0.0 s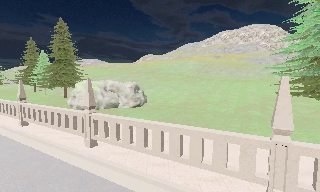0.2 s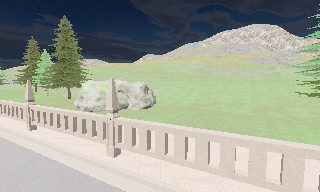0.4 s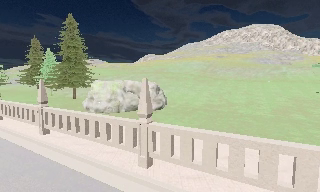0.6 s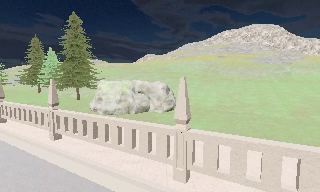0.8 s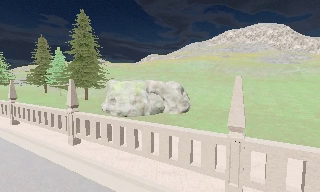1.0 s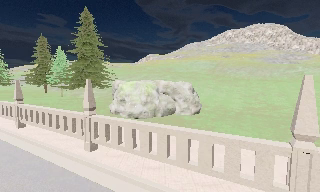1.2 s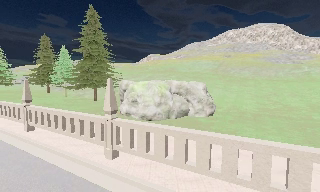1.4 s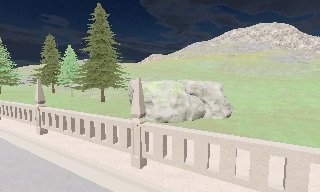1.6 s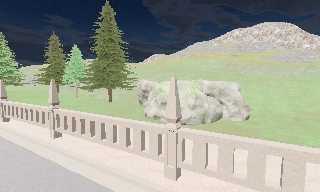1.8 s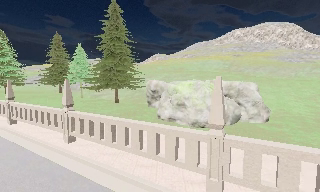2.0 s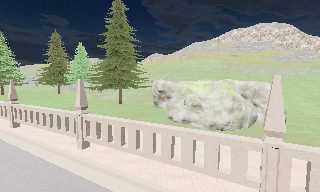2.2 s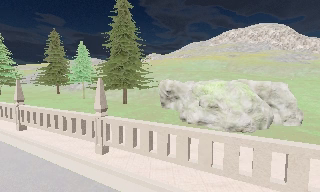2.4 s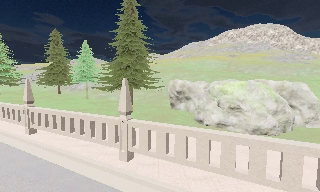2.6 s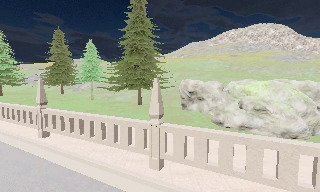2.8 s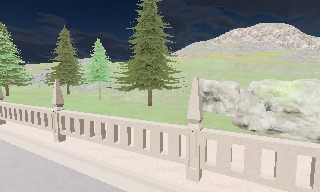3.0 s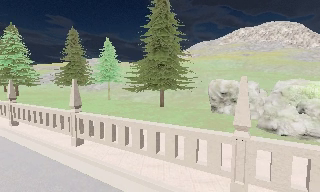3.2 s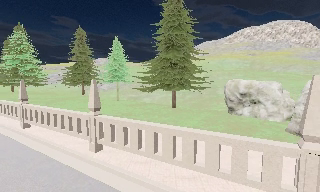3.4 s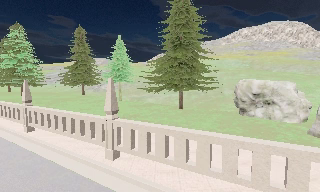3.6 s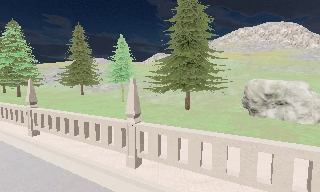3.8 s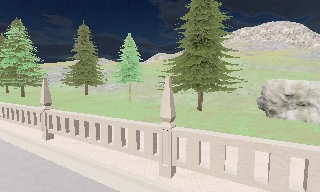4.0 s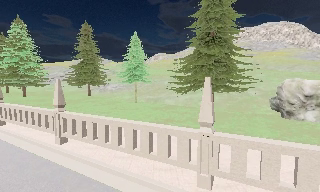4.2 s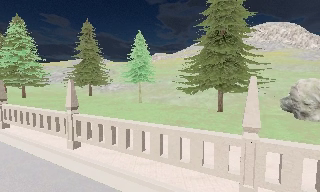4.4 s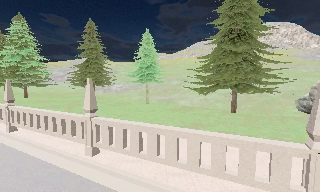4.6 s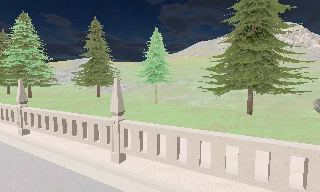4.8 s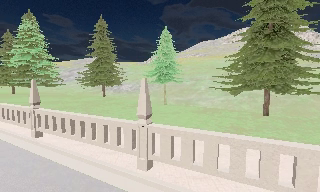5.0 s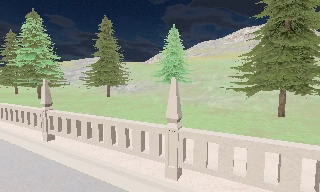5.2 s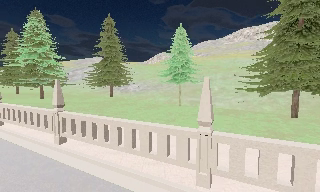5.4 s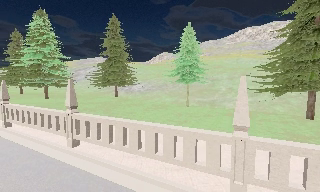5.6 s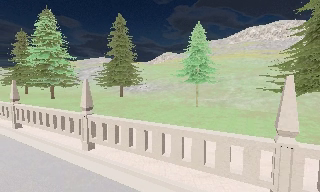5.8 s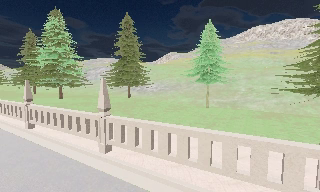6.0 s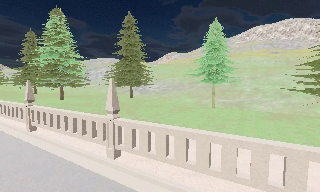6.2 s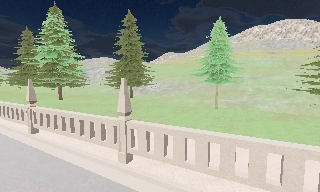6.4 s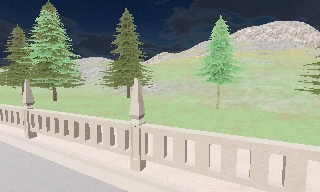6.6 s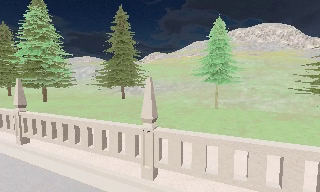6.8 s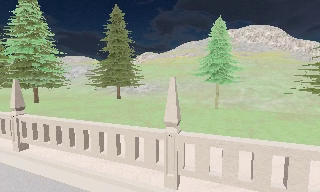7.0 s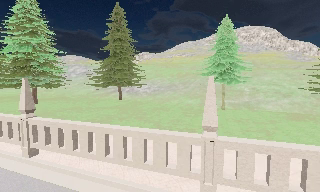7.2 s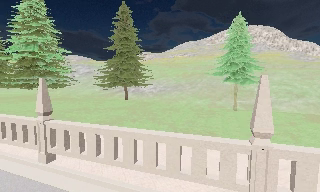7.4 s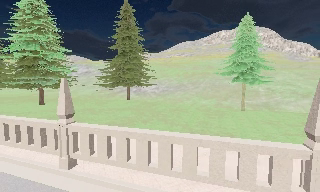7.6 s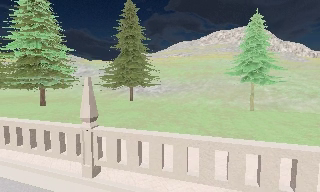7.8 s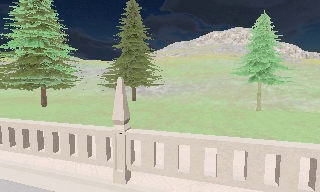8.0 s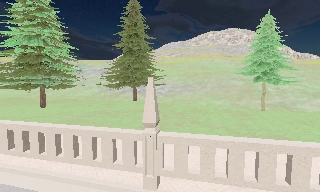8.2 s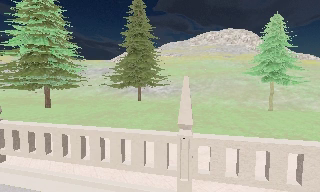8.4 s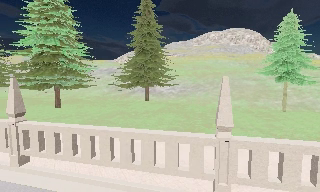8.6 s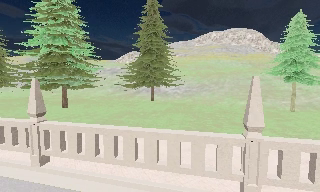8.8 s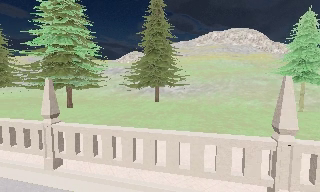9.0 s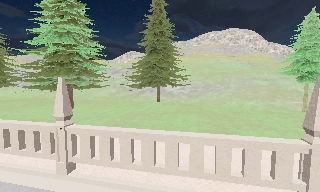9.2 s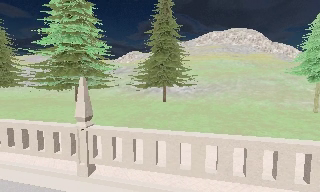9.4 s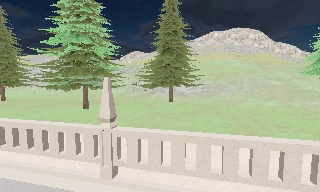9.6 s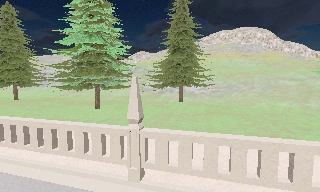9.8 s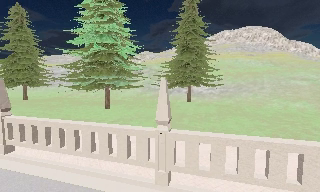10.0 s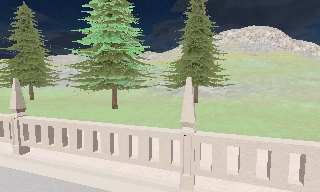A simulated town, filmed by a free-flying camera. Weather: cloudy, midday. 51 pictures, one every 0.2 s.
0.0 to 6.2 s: The camera travels to its left and forward, about 35 m, so close, fixed things drift to the right.
6.2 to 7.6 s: The camera pans to its right, which is clockwise from overhead, by about 10 degrees. It travels to its left and forward, about 7 m, so close, fixed things drift to the right.
7.6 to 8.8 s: The camera travels to its left, about 5 m, so close, fixed things drift to the right. It loses speed.
8.8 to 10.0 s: The camera travels to its left, about 4 m, so close, fixed things drift to the right.
The film runs forward here.
